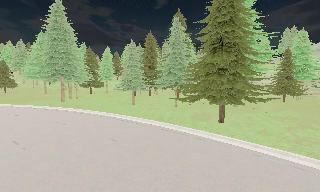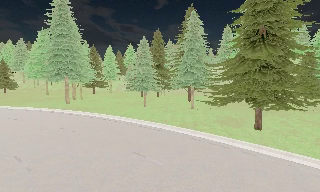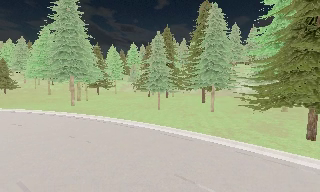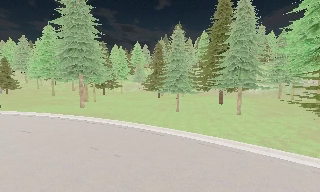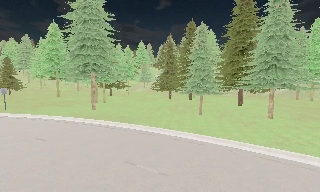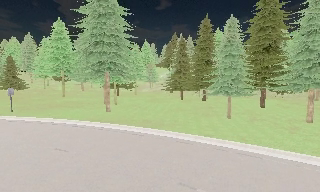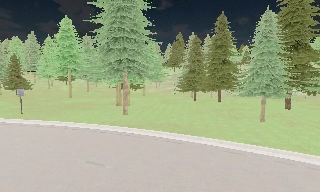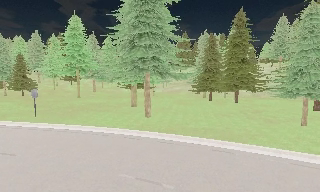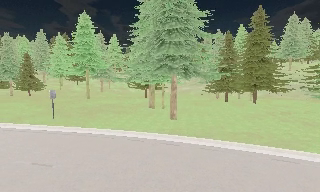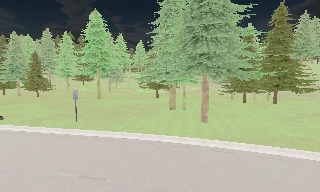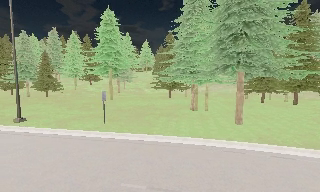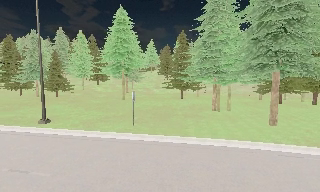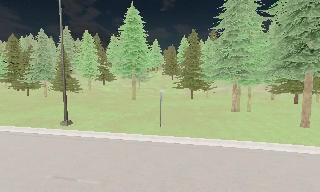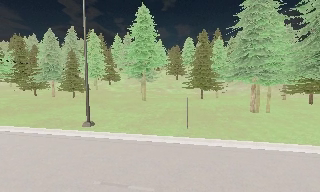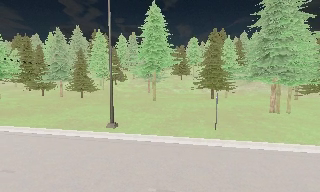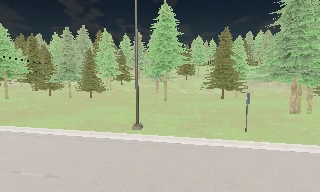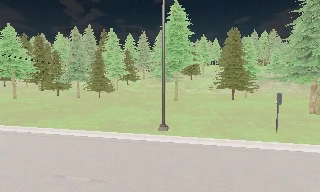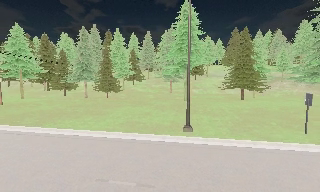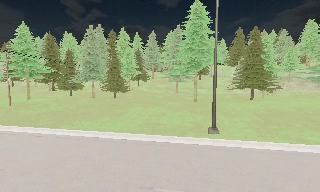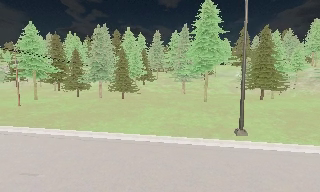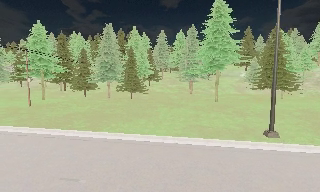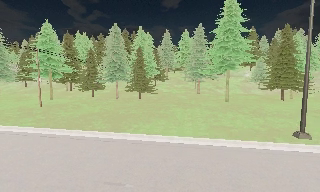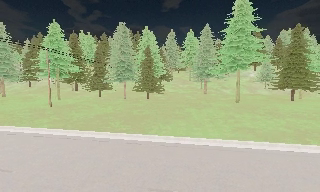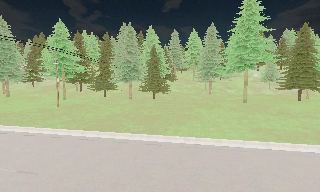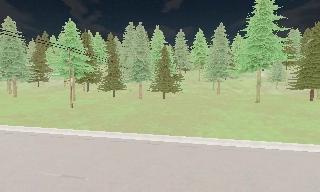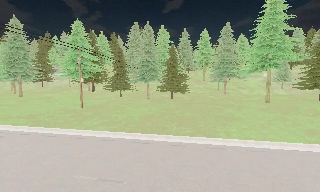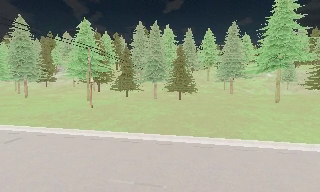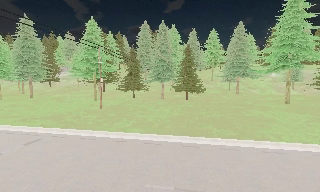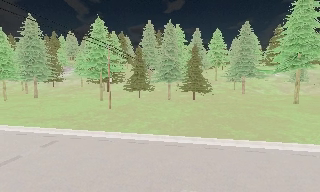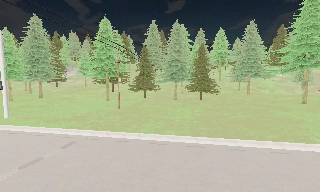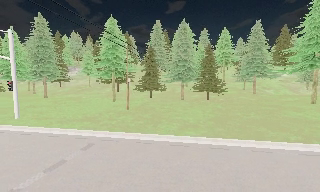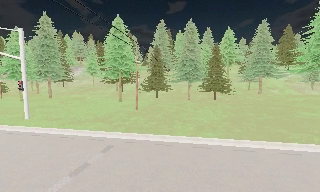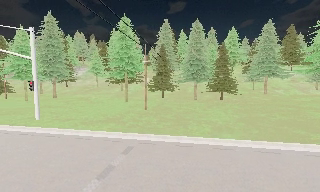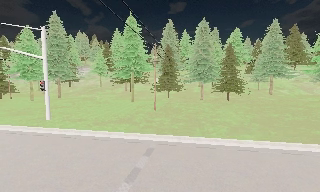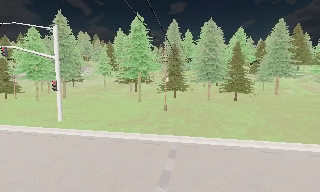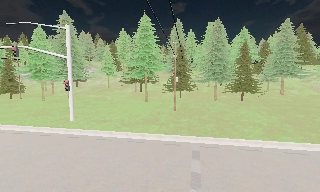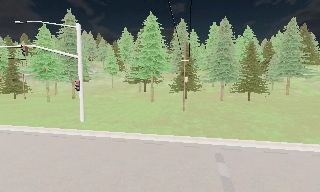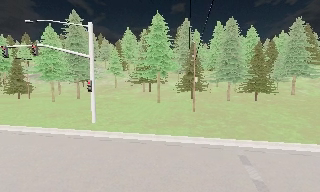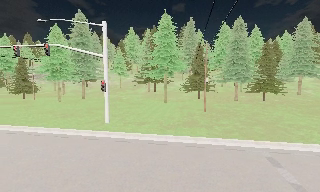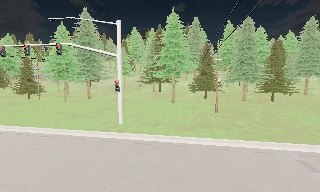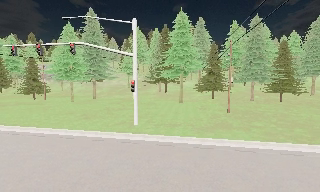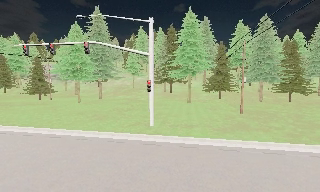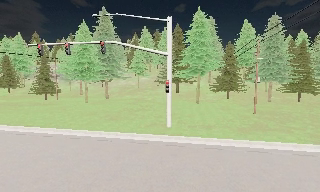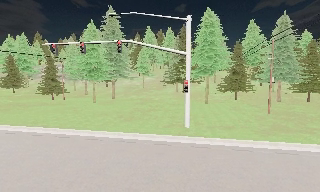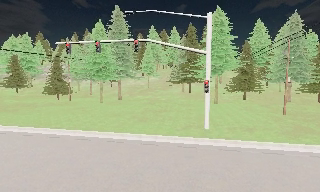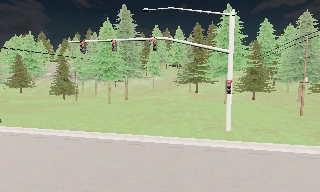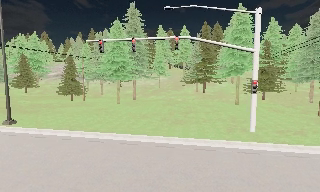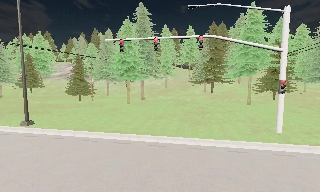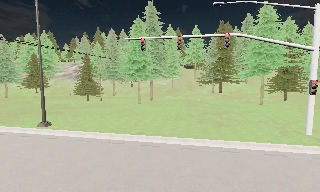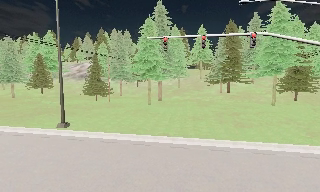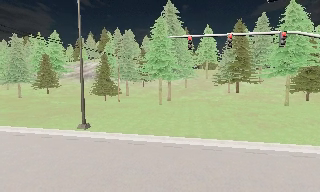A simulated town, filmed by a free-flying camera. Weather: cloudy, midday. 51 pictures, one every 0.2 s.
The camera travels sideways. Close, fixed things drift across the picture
to the right.
0.0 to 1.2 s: The camera travels to its left and forward, about 16 m, so close, fixed things drift to the right.
1.2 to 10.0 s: The camera travels to its left, about 70 m, so close, fixed things drift to the right.
The film runs forward here.
